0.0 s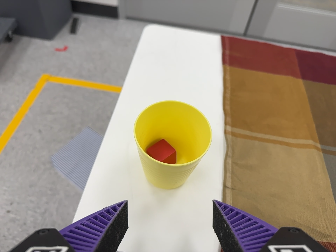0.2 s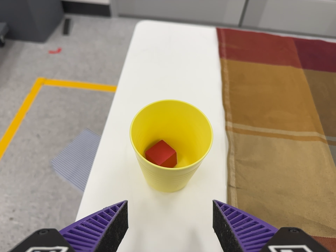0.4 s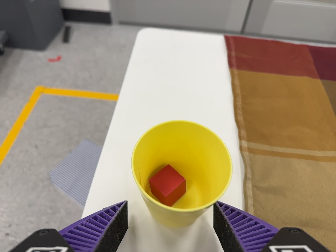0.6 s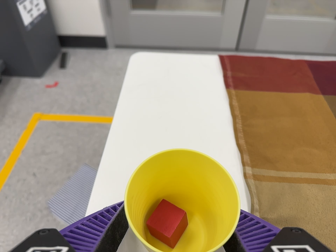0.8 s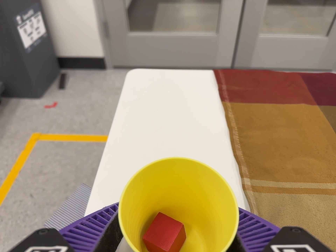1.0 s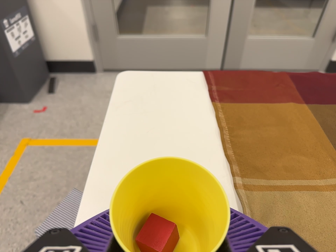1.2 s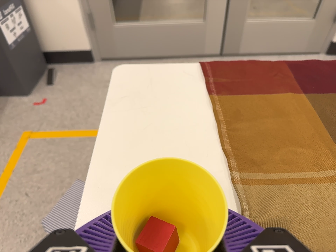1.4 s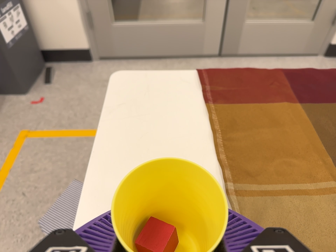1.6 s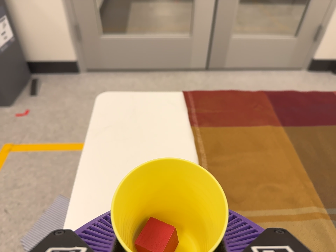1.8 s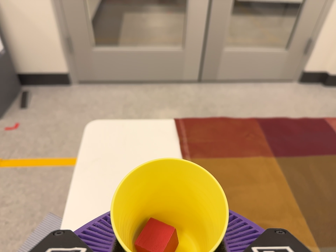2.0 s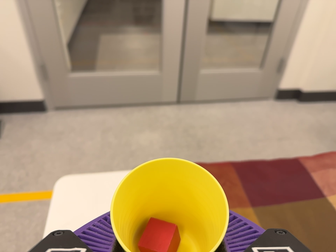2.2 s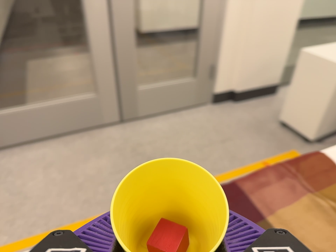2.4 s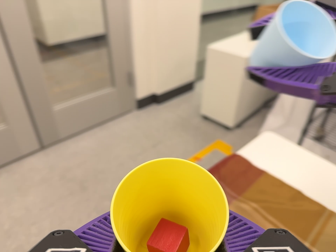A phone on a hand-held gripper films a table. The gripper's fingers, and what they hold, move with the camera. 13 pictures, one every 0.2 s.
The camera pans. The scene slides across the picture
to the left.
The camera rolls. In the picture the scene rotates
counterclockwise.
0.0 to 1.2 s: The camera travels forward, about 9 cm, so what stands in front looms larger. It rolls about its line of sight by about 10 degrees, and the scene rotates counterclockwise.
1.2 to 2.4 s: The camera swings to its right by about 35 degrees, and the scene slides to the left. It travels toward the top of its view, about 26 cm, so close, fixed things drift downward. Its aim tips toward the top of its view by about 10 degrees, and the scene shifts downward. It rolls about its line of sight by about 25 degrees, and the scene rotates counterclockwise.
The film runs backward here.
